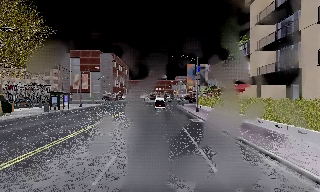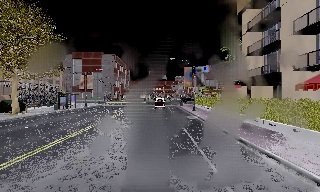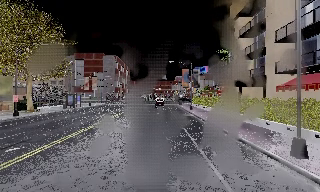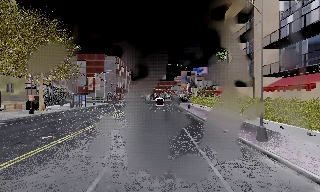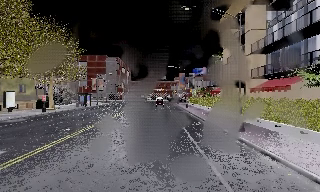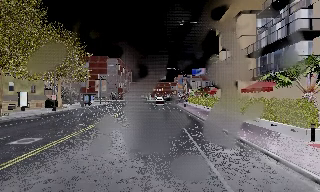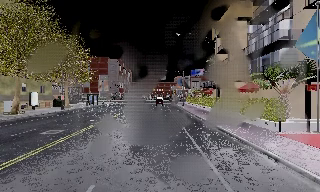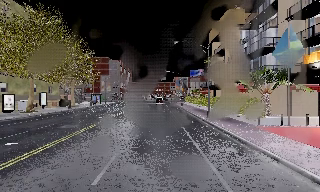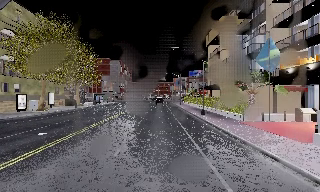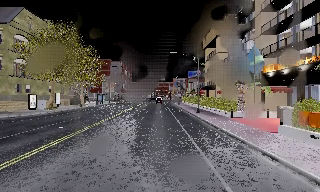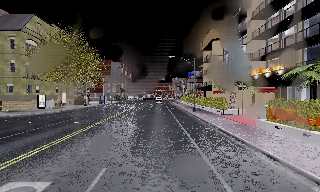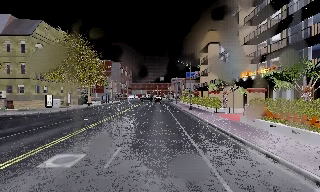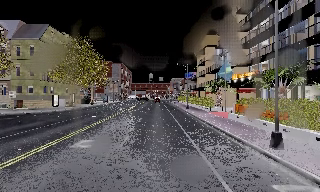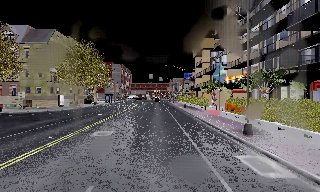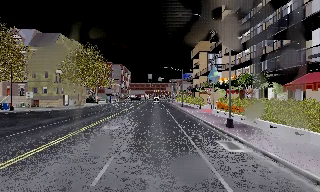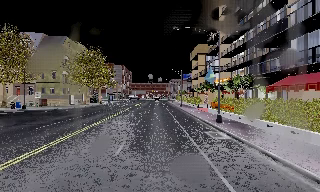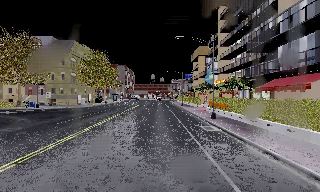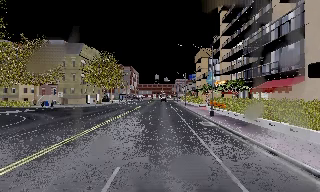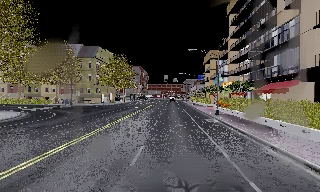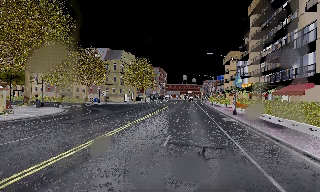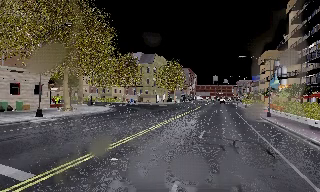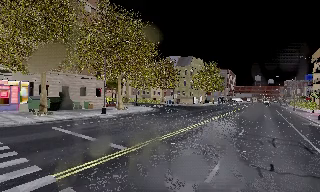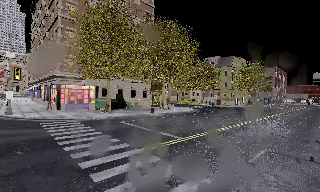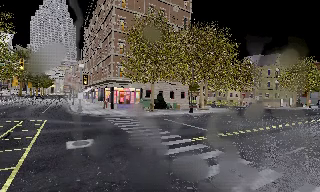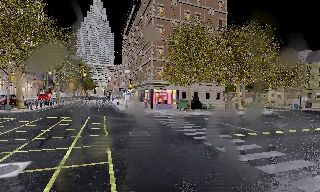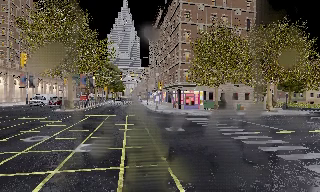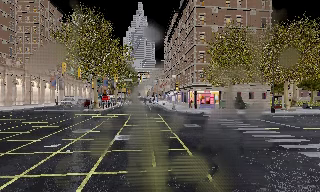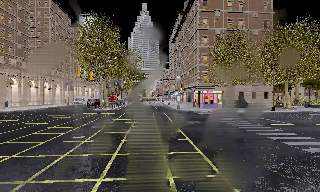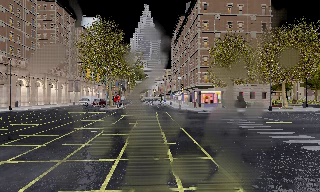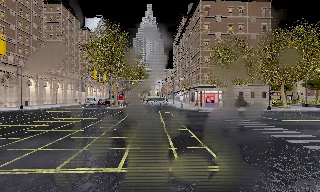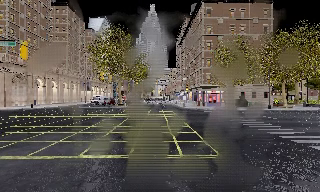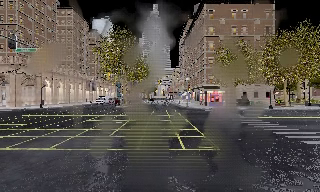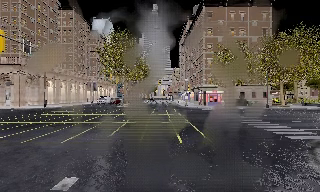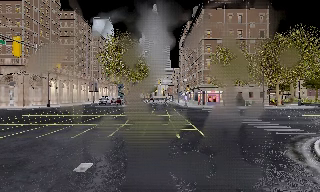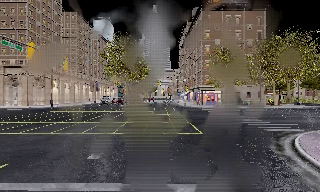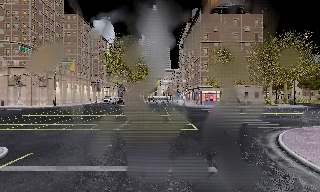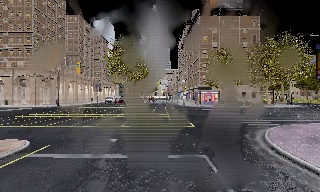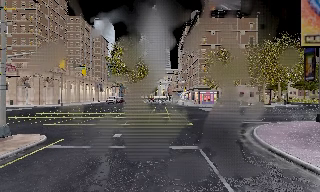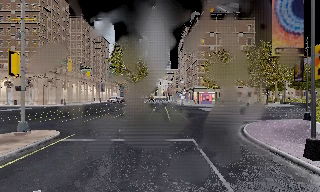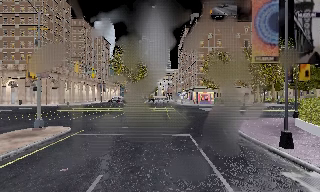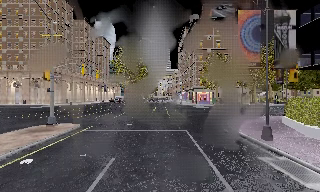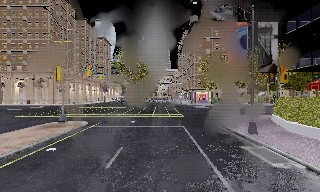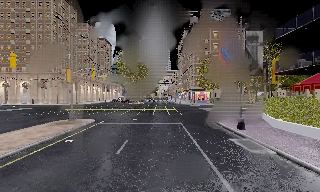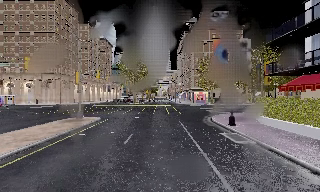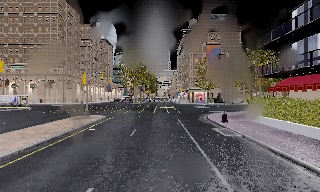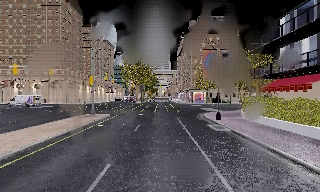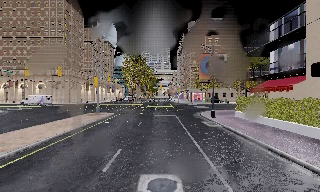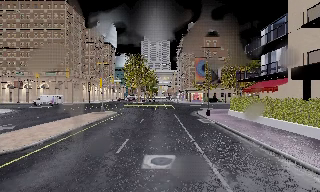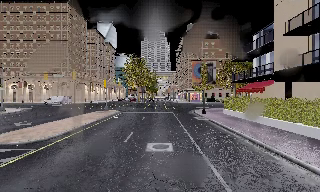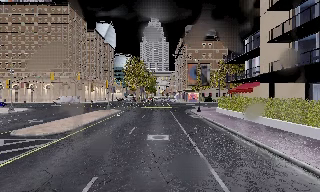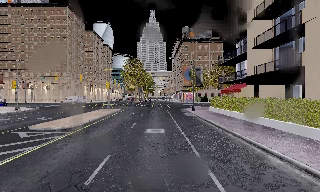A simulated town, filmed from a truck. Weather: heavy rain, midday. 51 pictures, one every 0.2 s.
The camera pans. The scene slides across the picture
to the right.
The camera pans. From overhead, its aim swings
counterclockwise.
0.0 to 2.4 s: The camera travels backward, about 25 m, so what stands in front gets smaller.
2.4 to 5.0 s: The camera swings to its left by about 80 degrees, and the scene slides to the right. It travels backward, about 25 m.
5.0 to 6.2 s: The scene slides to the right, as the camera pans about 10 degrees to its left. It travels backward, about 8 m, so what stands in front gets smaller. It loses speed.
6.2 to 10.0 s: The camera travels backward, about 25 m, so what stands in front gets smaller.
The film runs backward here.
